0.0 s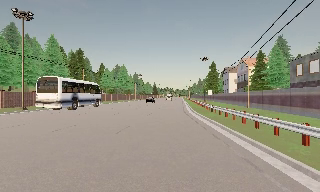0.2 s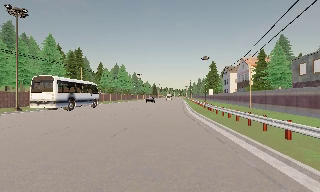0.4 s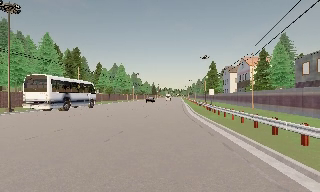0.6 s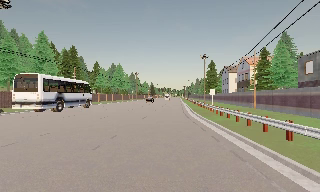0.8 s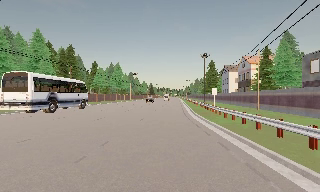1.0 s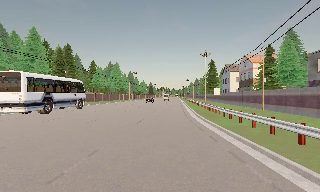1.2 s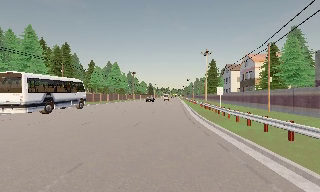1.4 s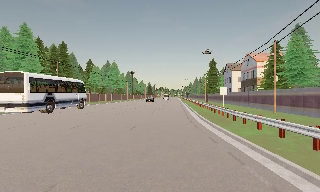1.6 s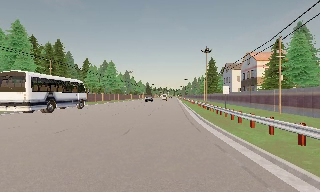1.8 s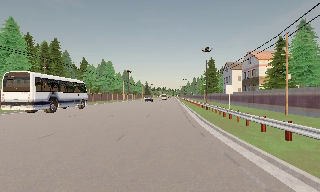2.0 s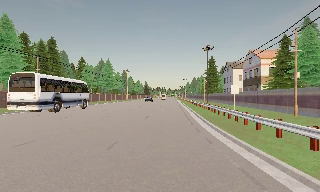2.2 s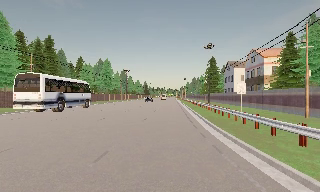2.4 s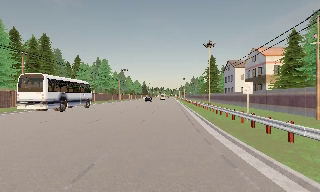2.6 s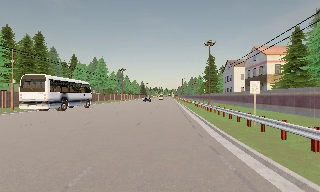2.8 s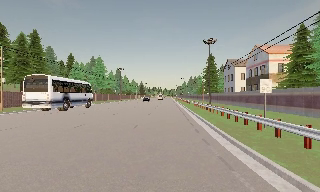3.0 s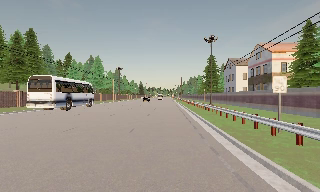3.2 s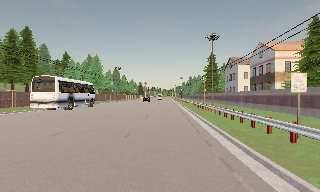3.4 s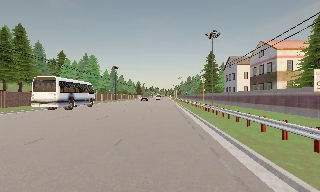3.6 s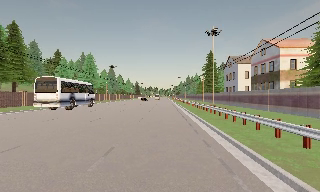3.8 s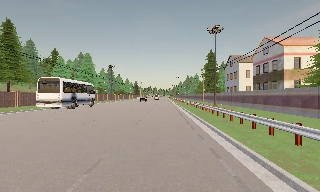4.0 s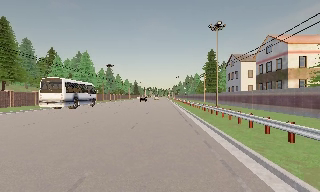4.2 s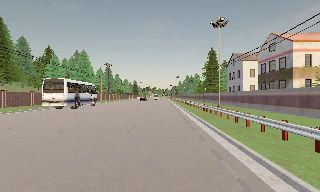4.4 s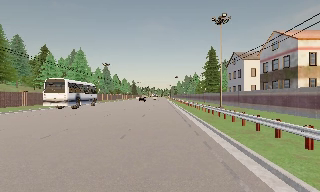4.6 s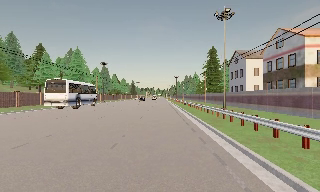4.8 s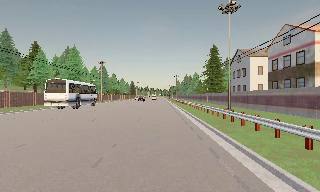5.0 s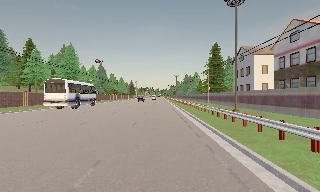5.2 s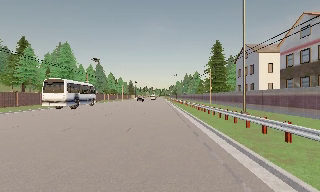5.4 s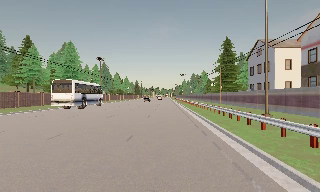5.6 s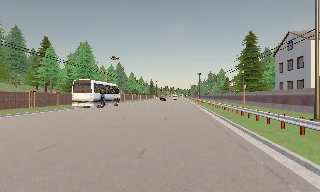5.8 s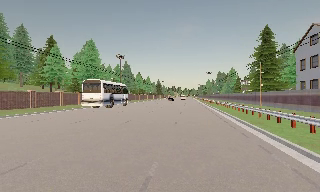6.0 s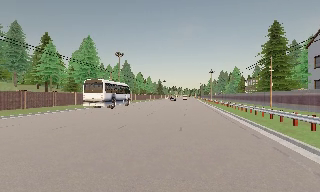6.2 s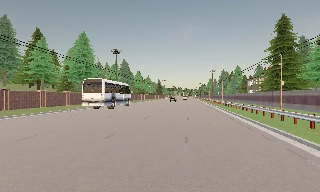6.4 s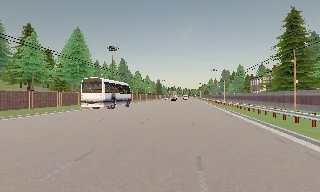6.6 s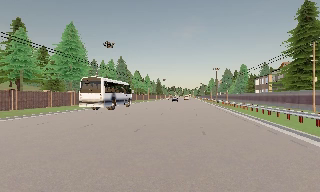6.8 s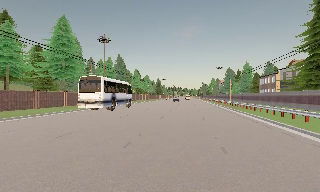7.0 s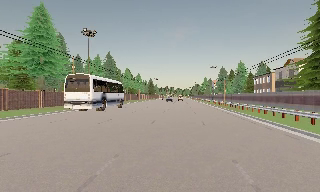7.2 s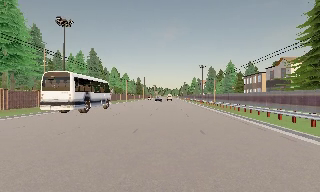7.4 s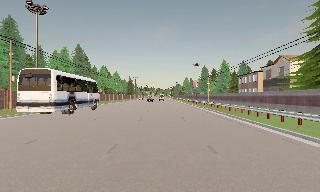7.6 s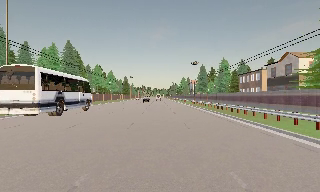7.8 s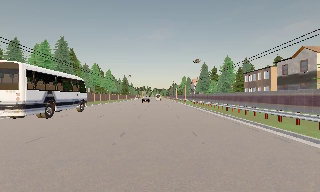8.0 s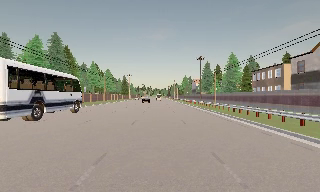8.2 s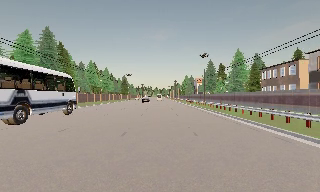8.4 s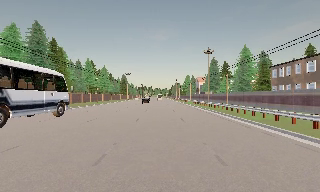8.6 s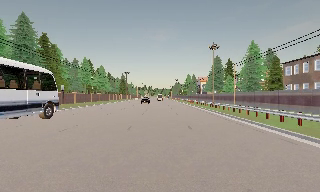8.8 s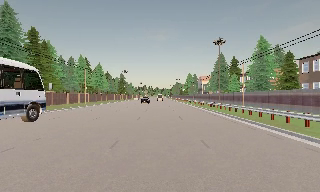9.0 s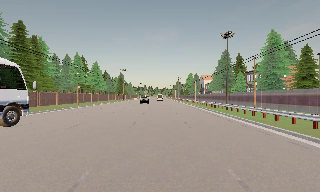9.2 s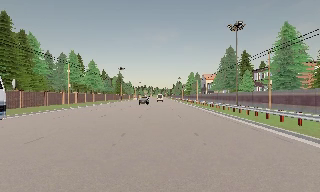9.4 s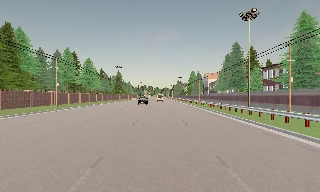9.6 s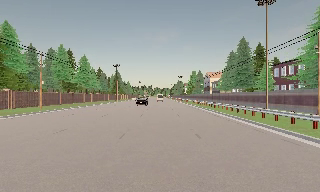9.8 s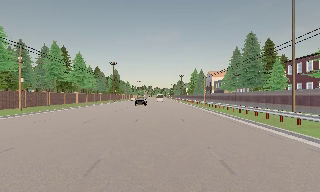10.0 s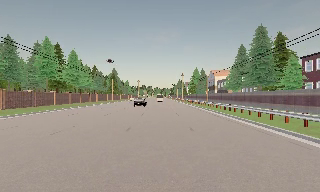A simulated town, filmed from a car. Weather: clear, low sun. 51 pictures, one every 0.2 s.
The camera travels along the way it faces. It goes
forward.
0.0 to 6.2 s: The camera travels forward, about 40 m, so what stands in front looms larger. It gains speed.
6.2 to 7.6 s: The scene slides to the left, as the camera pans about 10 degrees to its right. It travels forward, about 18 m, so what stands in front looms larger.
7.6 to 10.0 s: The camera travels forward, about 40 m, so what stands in front looms larger.
The film runs forward here.
